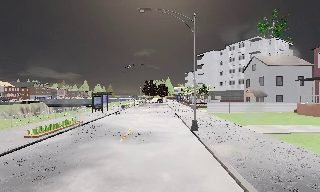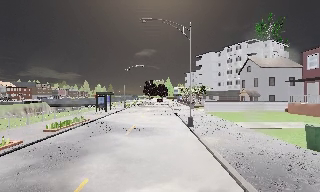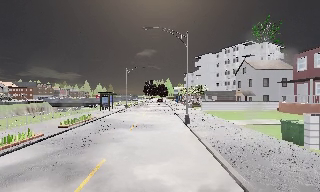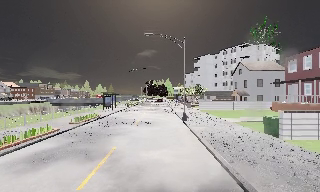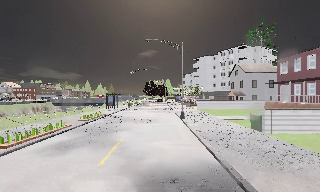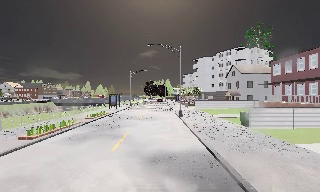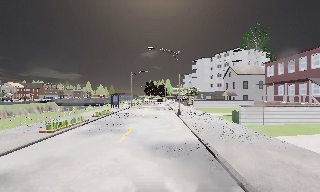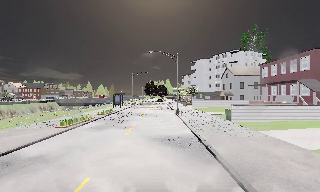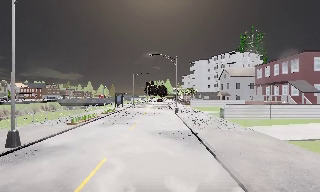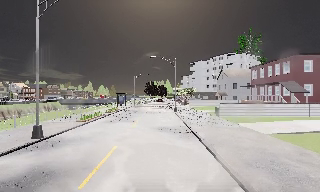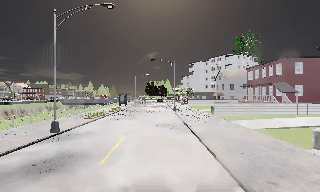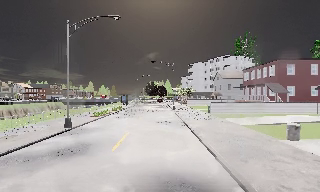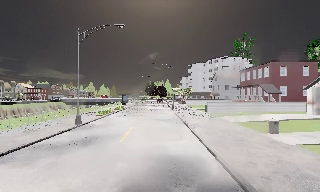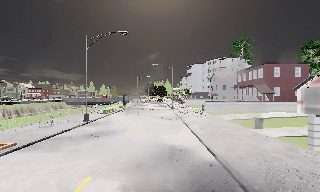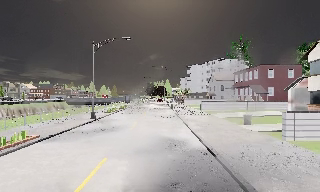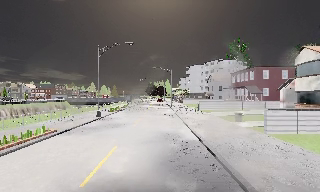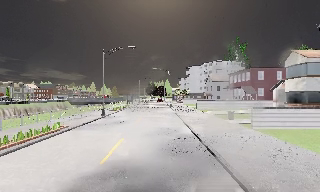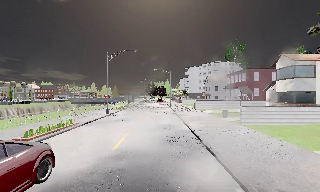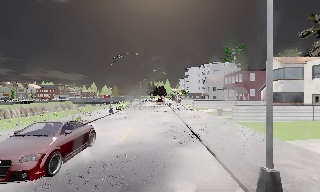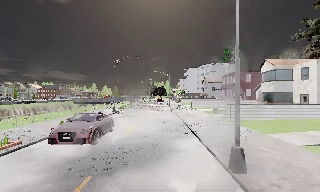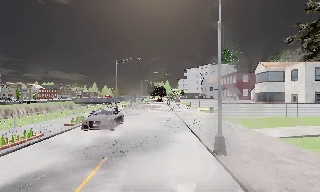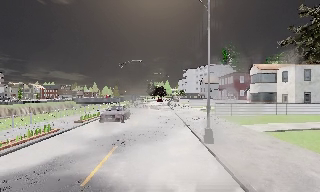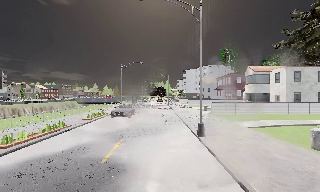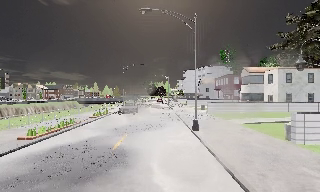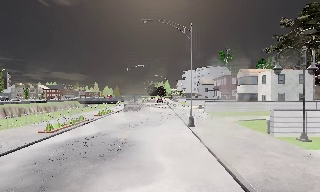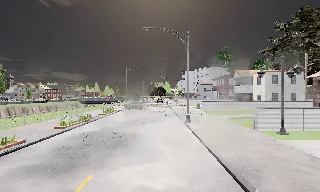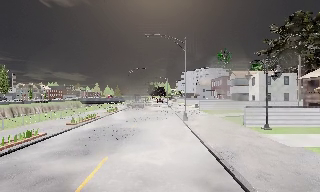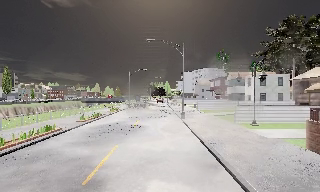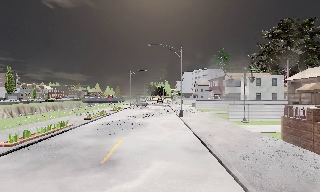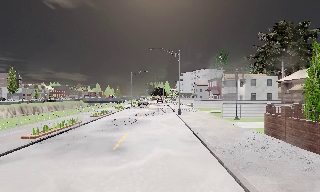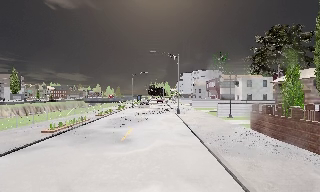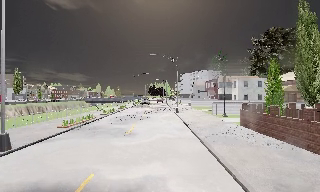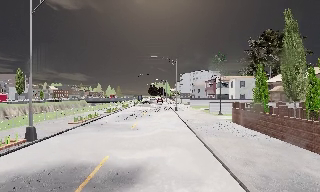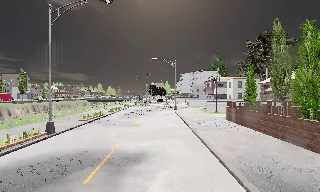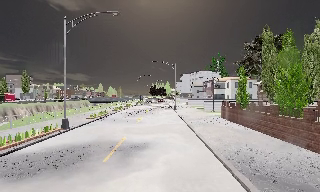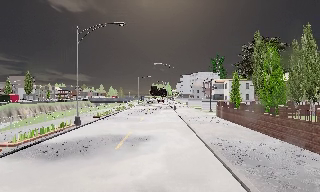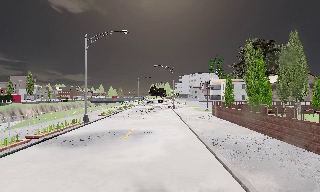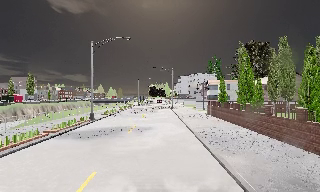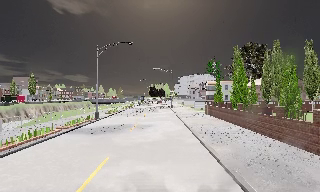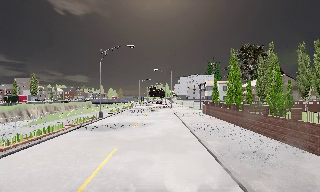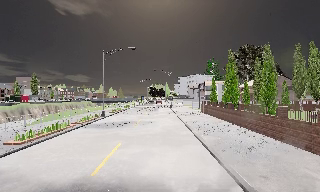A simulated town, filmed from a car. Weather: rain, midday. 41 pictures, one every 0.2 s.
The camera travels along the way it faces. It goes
backward.
0.0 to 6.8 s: The camera travels backward, about 45 m, so what stands in front gets smaller.
6.8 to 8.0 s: The camera travels backward, about 7 m, so what stands in front gets smaller. It loses speed.
The film runs backward here.
